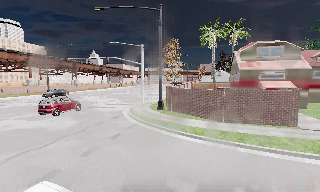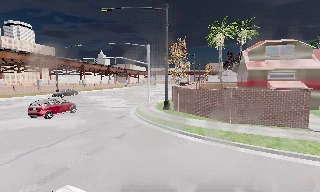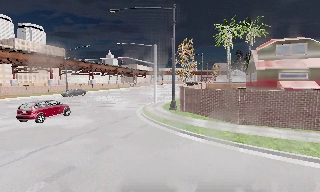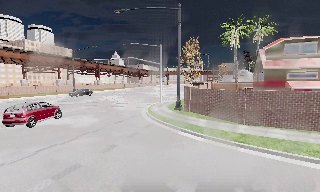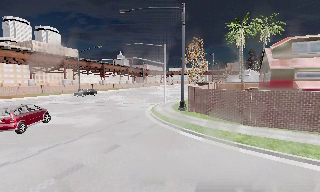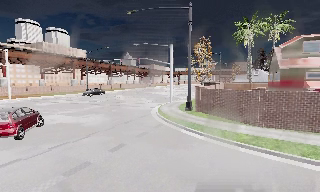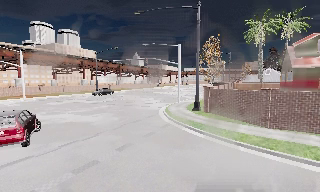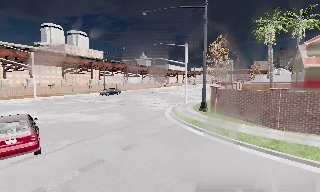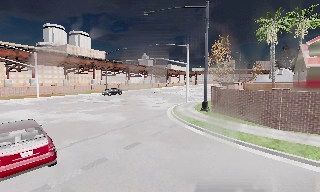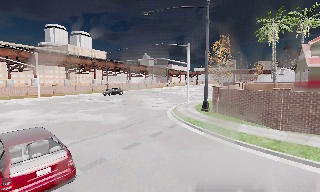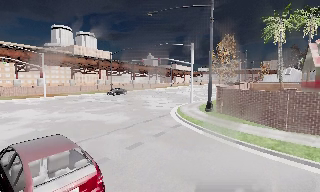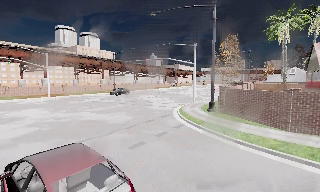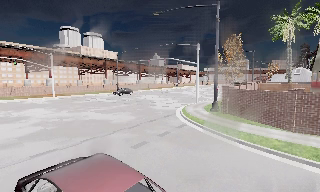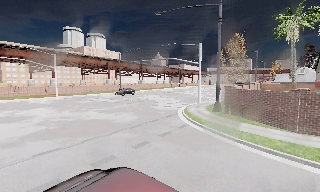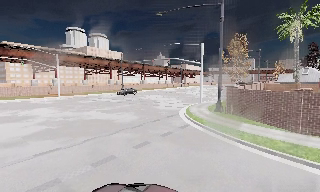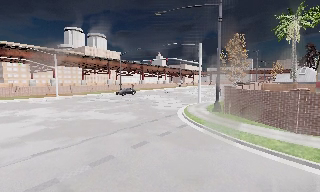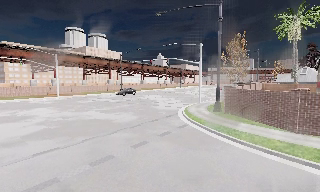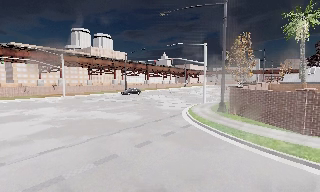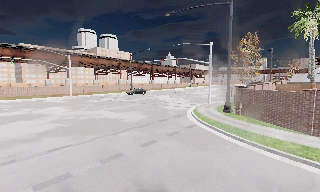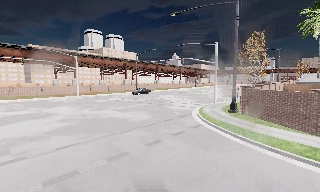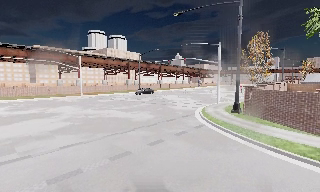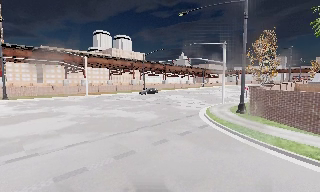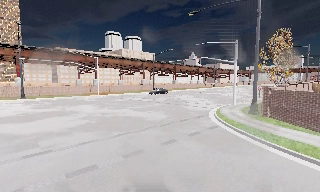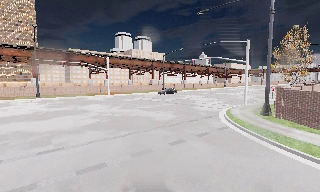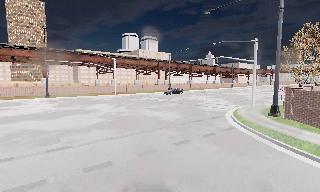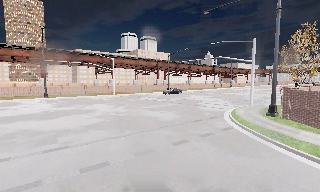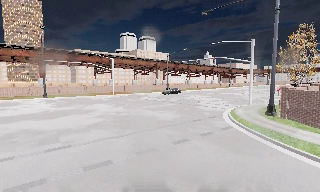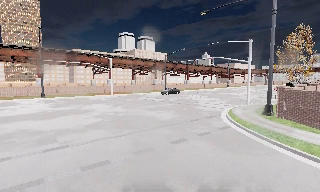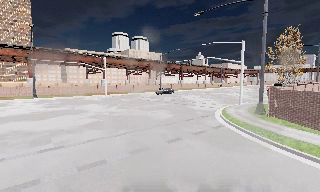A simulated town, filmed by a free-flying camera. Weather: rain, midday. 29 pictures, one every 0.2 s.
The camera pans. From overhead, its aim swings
counterclockwise.
The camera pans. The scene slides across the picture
to the right.
0.0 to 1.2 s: The camera pans to its left, which is counterclockwise from overhead, by about 15 degrees.
1.2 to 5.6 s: The camera swings to its left by about 20 degrees, and the scene slides to the right. It travels backward and to its right, about 1 m, so what stands in front gets smaller.
The film runs backward here.
